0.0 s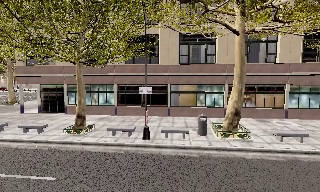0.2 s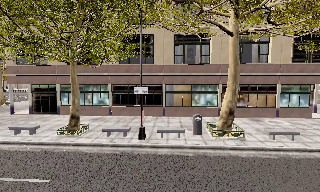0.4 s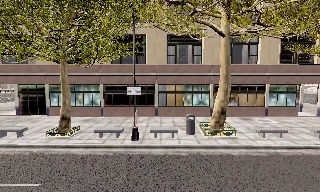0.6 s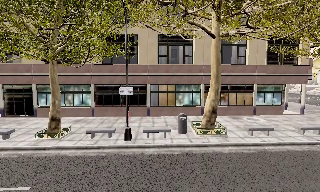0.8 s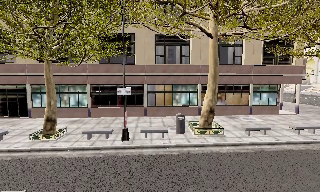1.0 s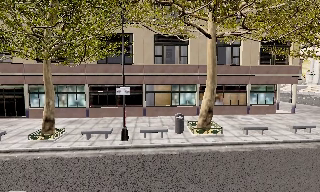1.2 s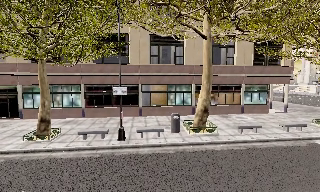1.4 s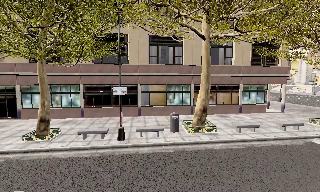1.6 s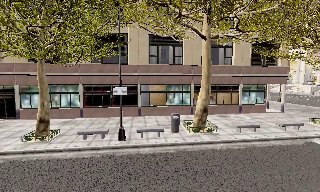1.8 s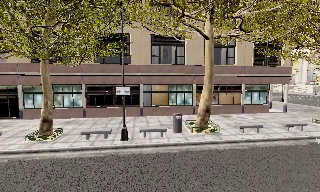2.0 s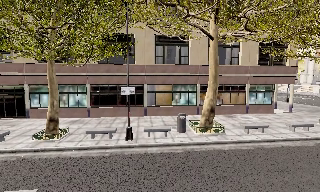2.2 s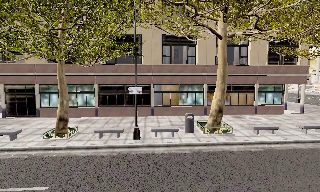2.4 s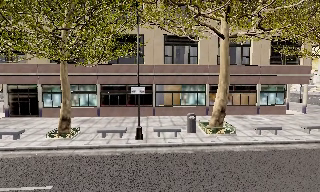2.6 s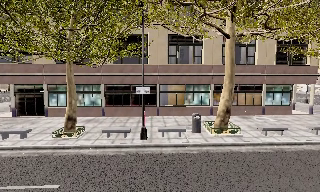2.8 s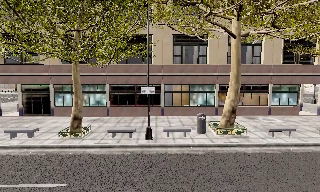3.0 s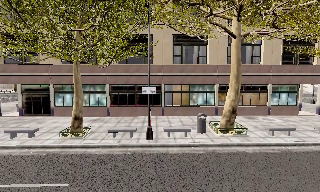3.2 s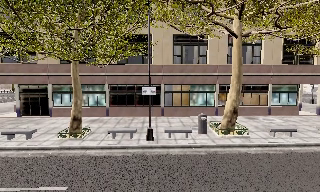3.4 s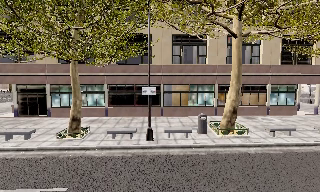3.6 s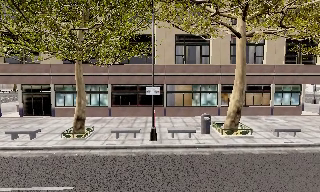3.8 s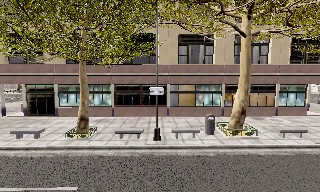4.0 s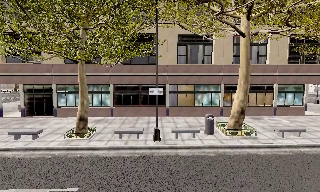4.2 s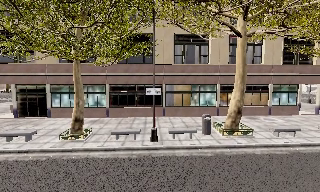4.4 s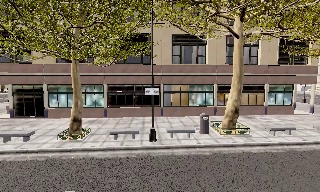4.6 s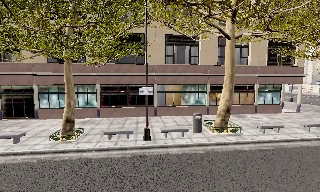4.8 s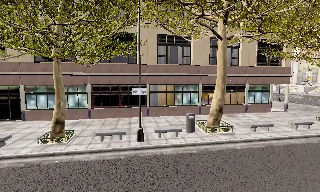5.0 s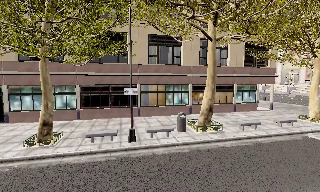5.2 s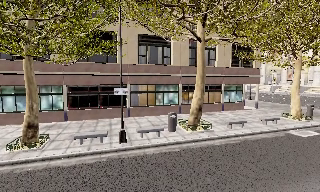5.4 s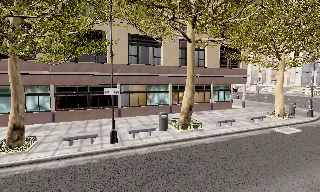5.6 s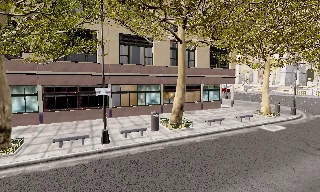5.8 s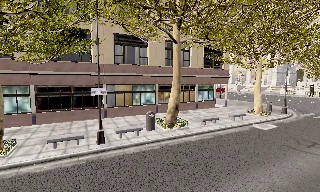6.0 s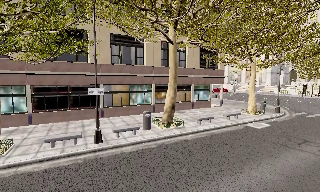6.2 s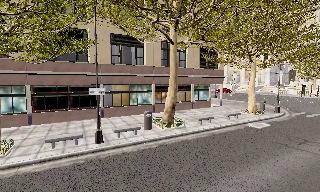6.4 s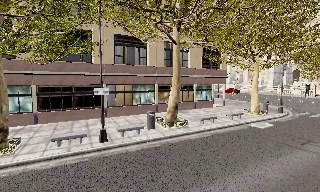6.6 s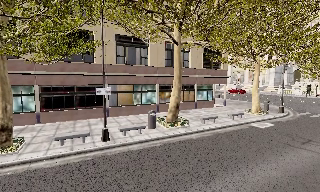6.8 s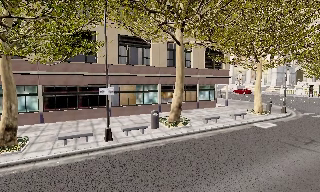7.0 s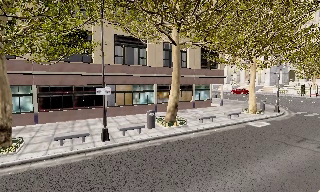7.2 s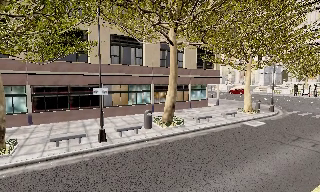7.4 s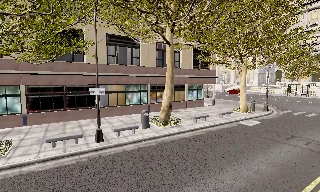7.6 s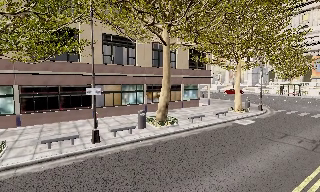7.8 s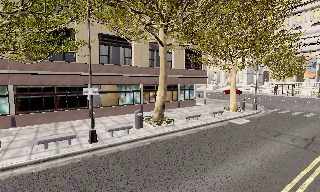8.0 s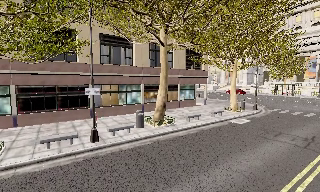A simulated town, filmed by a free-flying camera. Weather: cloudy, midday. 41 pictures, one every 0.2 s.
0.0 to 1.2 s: The scene slides to the left, as the camera pans about 10 degrees to its right. It travels to its left, about 0.5 m.
1.2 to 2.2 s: The camera shifts only a little, or ends up much as it began.
2.2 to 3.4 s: The camera travels to its left, about 0.5 m, so close, fixed things drift to the right.
3.4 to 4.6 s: The camera shifts only a little, or ends up much as it began.
4.6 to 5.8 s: The camera swings to its right by about 20 degrees, and the scene slides to the left.
5.8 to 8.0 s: The camera travels to its left and backward, about 1 m.
The film runs backward here.
